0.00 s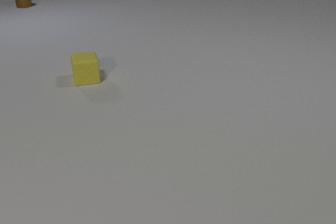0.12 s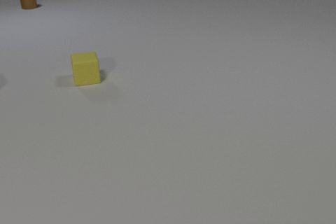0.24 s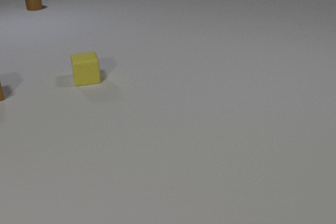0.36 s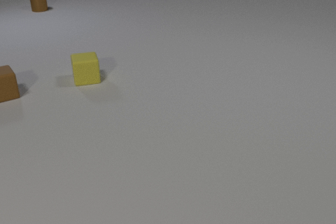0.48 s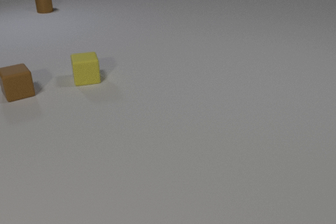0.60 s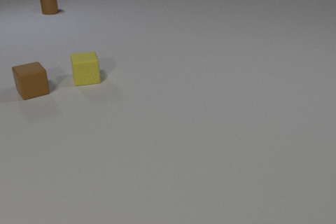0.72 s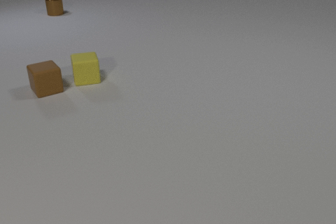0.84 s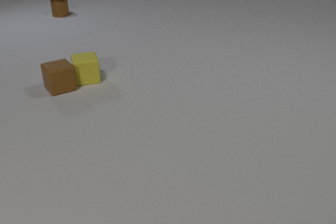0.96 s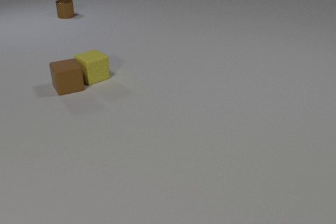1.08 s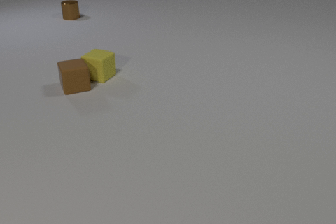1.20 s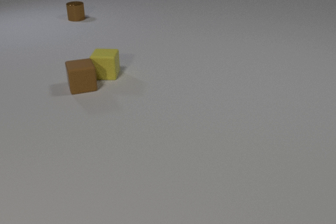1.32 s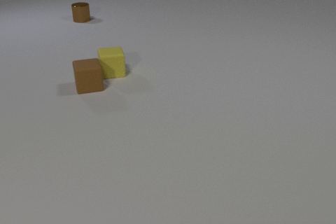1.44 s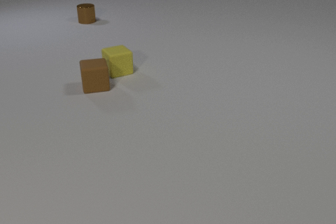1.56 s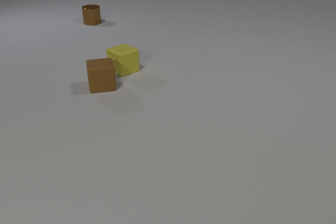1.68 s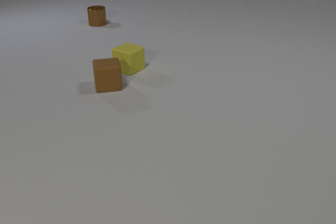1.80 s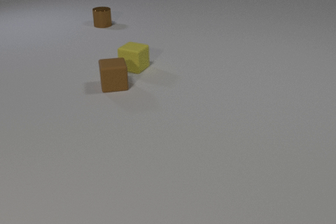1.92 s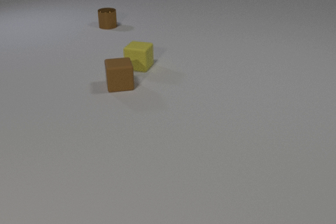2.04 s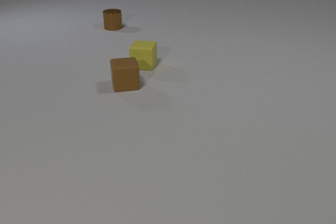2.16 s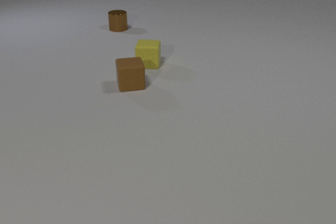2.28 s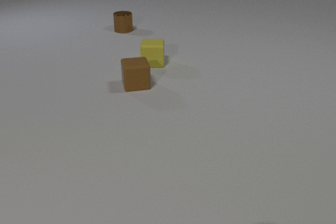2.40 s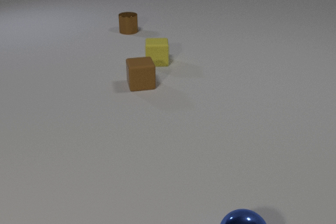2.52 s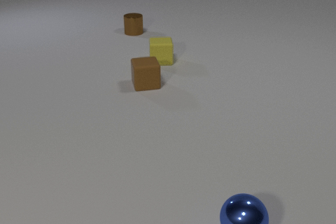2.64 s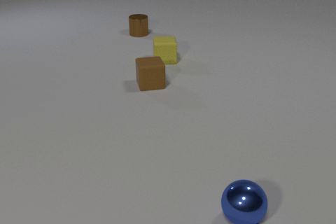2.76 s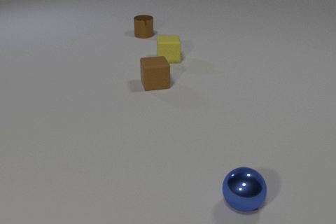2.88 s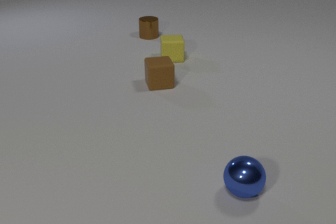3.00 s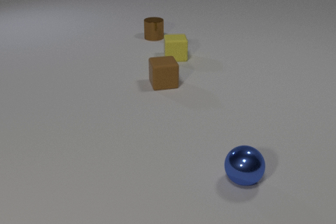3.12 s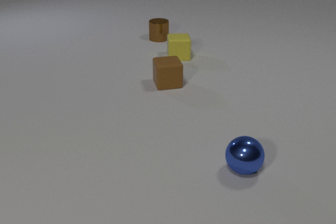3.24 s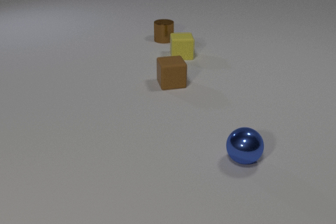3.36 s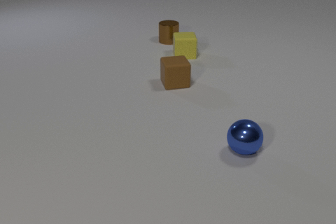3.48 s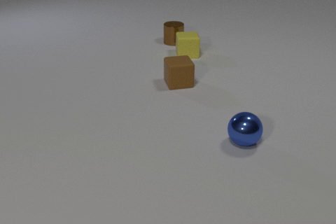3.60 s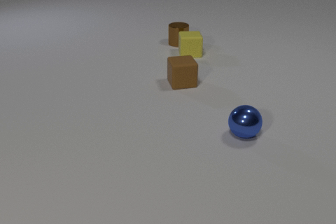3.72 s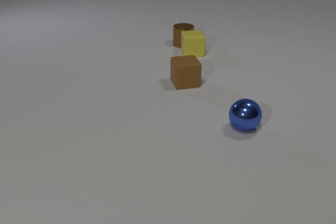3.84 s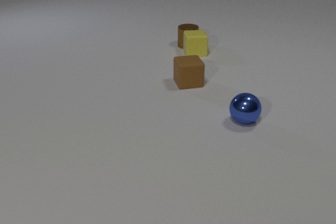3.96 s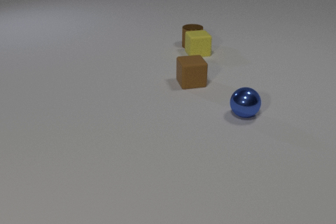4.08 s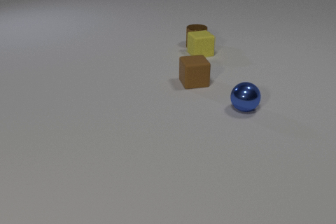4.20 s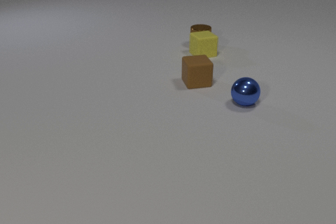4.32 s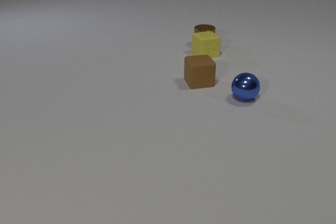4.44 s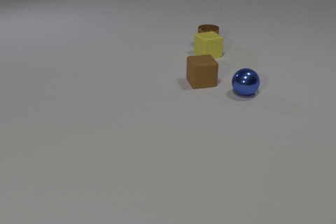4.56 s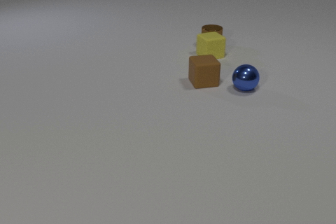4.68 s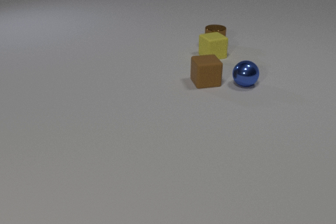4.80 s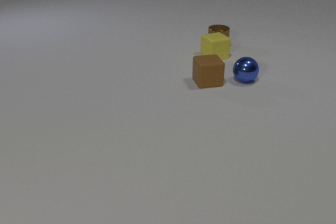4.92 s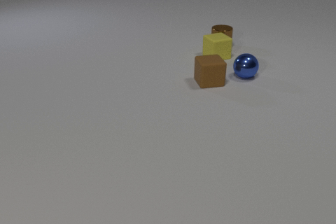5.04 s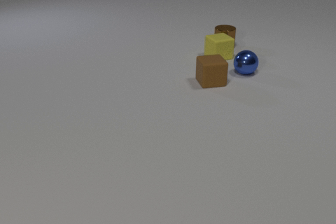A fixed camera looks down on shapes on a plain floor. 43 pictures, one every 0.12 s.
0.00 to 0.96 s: The brown rubber cube comes in at the left edge, slides to the right. The yellow rubber cube slides to the right, spins counterclockwise seen from above by about 30 degrees, its near face sliding to the right. The brown metal cylinder slides toward the camera and to the right. The brown rubber cube and the yellow rubber cube collide.
0.96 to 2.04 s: The brown rubber cube slides to the right. The yellow rubber cube slides to the right and away from the camera, spins so that its near face slides to the right, counterclockwise seen from above. The brown metal cylinder slides toward the camera and to the right.
2.04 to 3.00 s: The brown rubber cube slides to the right. The yellow rubber cube slides to the right and away from the camera. The brown metal cylinder slides to the right and toward the camera. The blue metal sphere comes in at the bottom edge, rolls away from the camera.
3.00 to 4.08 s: The brown rubber cube slides to the right. The yellow rubber cube slides to the right and away from the camera. The brown metal cylinder slides to the right and toward the camera. The blue metal sphere rolls away from the camera. The yellow rubber cube and the brown metal cylinder collide.
4.08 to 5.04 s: The brown rubber cube slides to the right. The yellow rubber cube slides to the right. The brown metal cylinder slides to the right. The blue metal sphere rolls away from the camera.
What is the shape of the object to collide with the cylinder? cube.
What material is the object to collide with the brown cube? rubber.
How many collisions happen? 2.
